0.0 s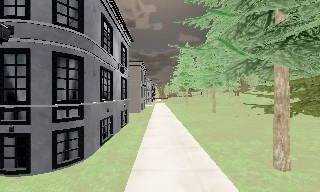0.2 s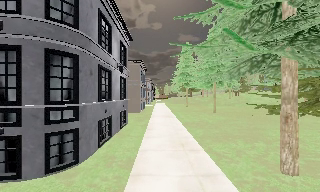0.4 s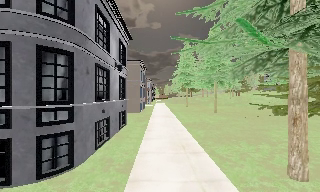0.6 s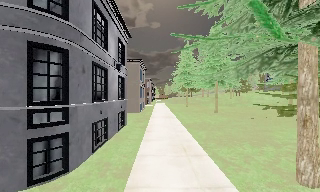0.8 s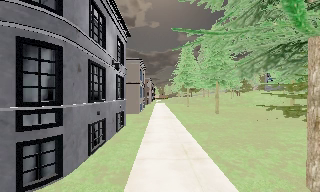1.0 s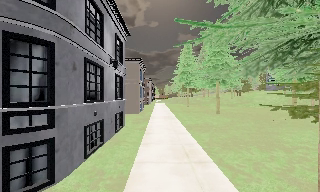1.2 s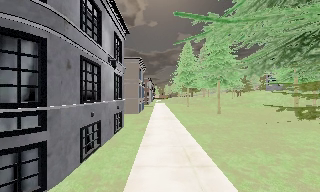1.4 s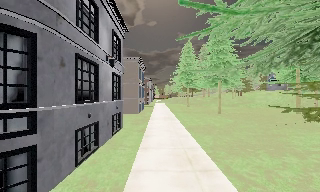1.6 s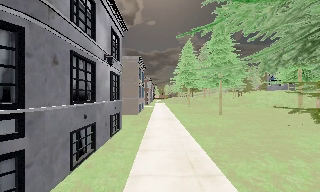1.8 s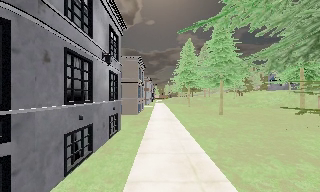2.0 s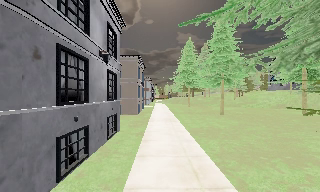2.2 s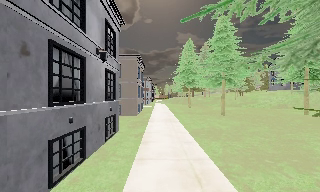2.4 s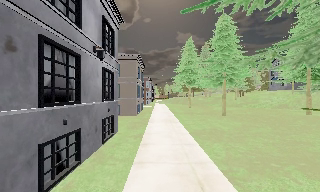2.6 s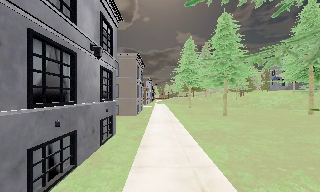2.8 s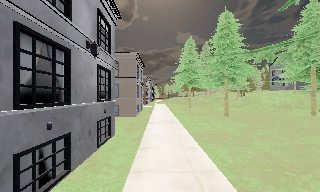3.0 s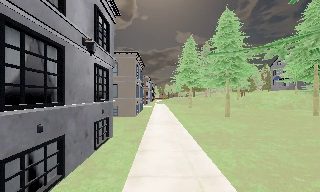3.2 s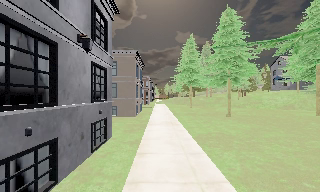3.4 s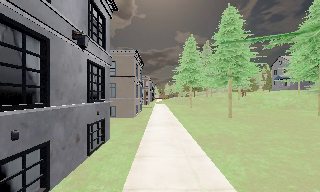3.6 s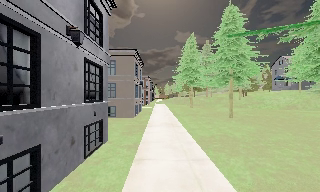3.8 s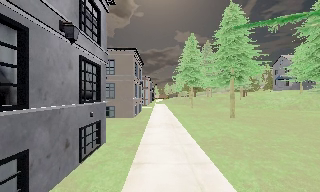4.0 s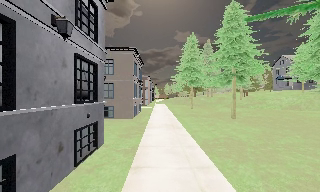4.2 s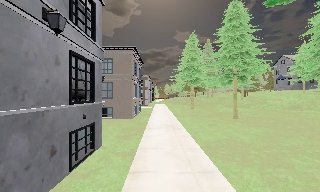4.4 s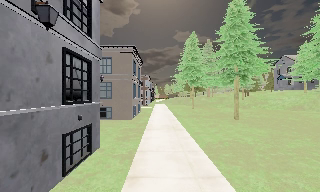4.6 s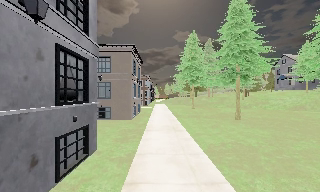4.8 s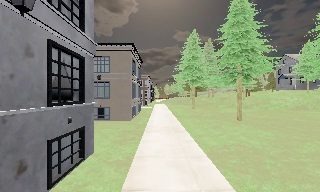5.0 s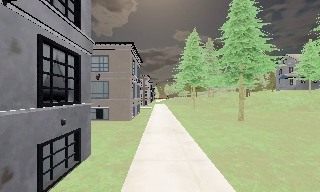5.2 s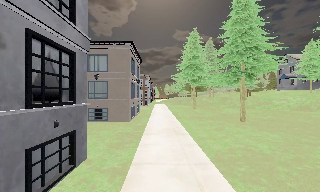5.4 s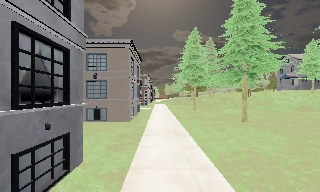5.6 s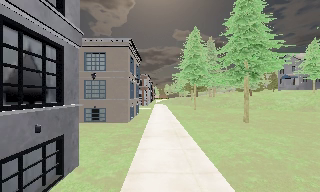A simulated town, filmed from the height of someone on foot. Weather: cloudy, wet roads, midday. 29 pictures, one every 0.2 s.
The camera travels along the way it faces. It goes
forward.
0.0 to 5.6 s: The camera travels forward, about 8 m, so what stands in front looms larger.
The film runs forward here.
